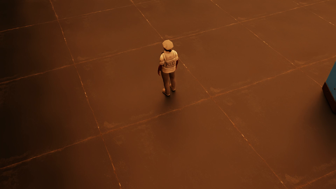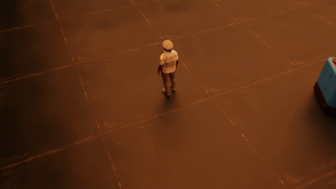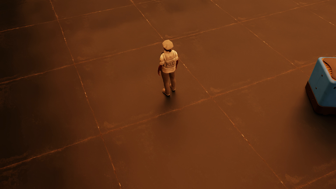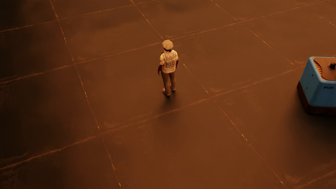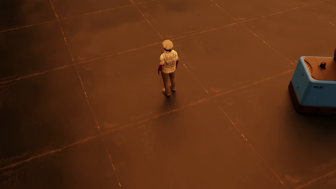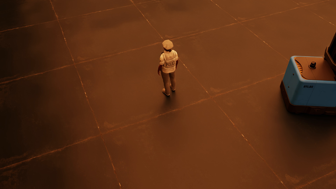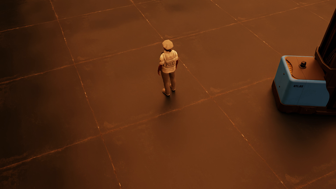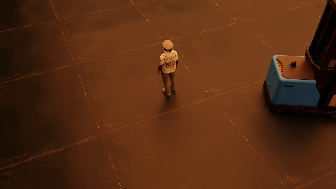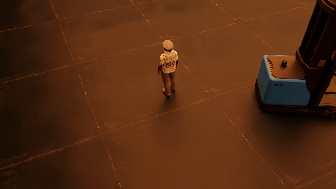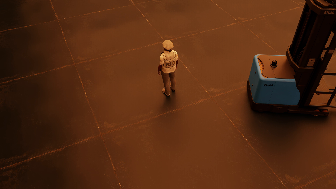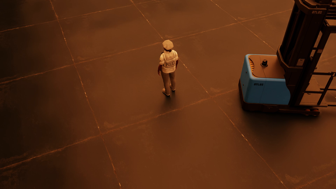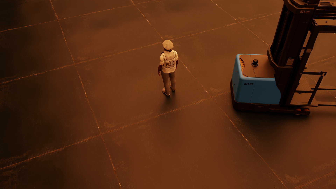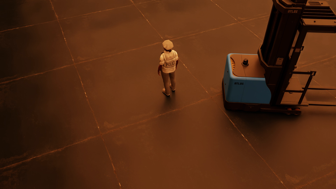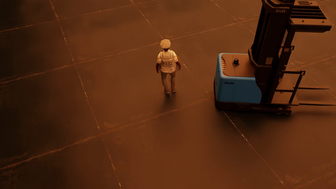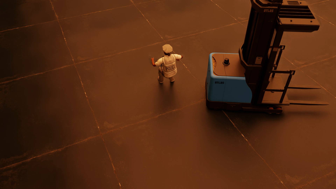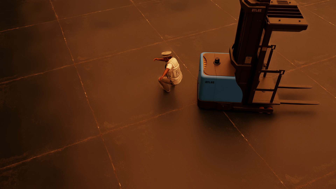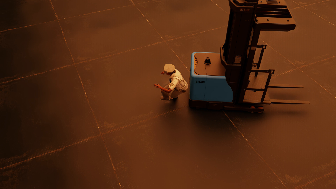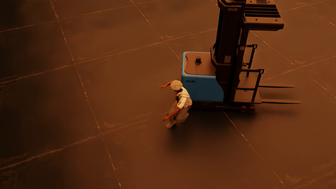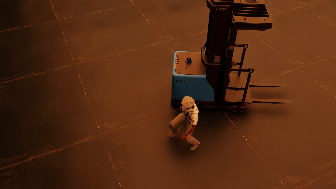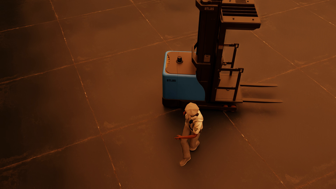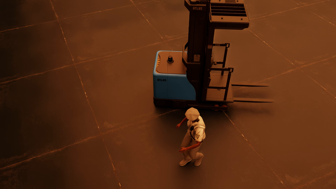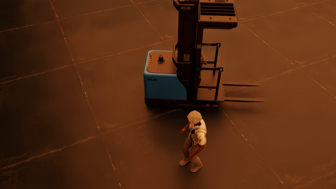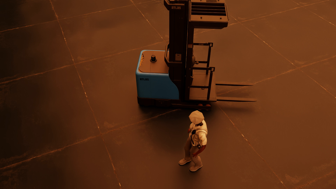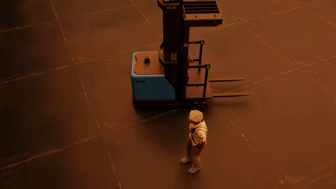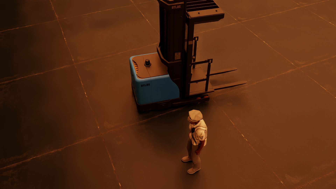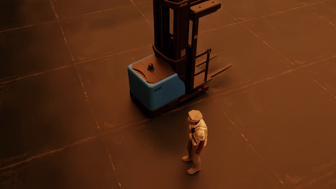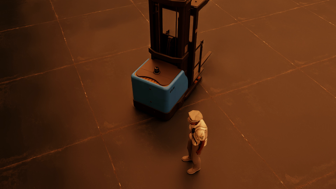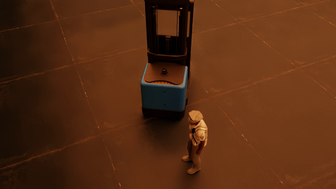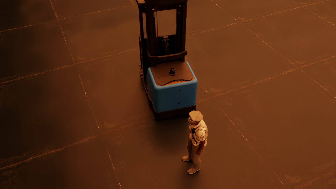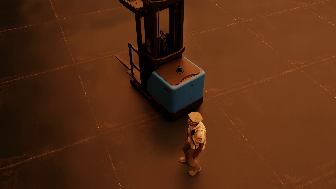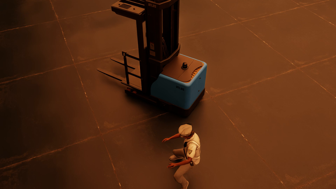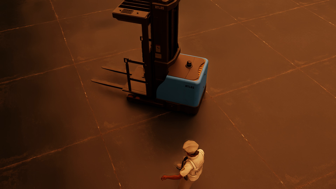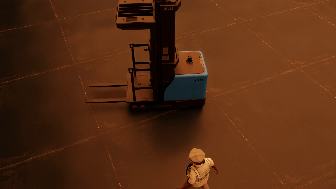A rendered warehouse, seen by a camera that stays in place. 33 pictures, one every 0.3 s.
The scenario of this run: Near miss between a forklift and a person.
